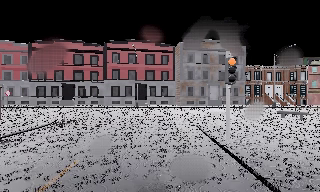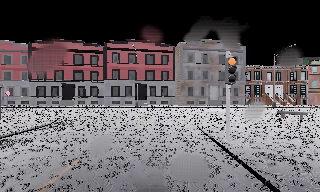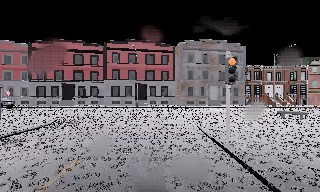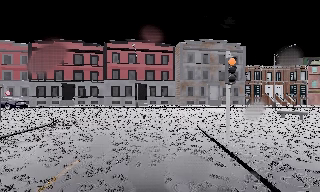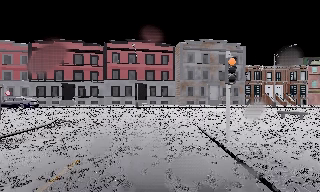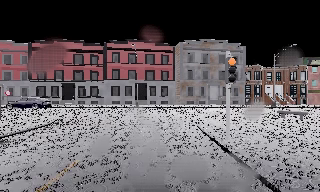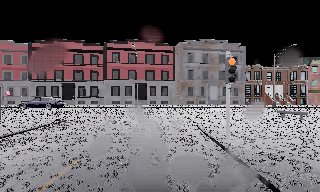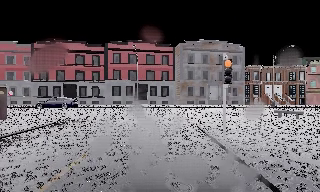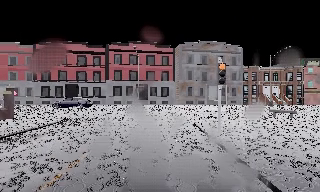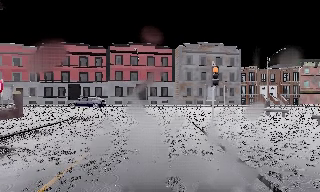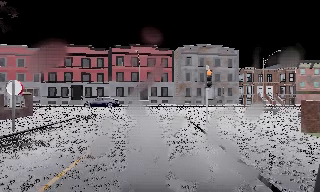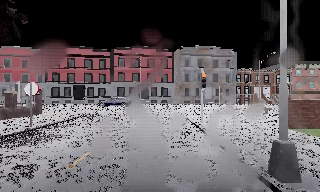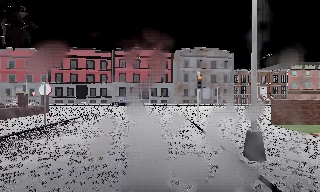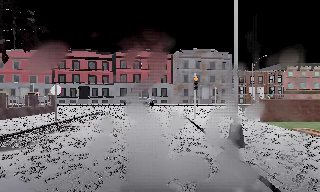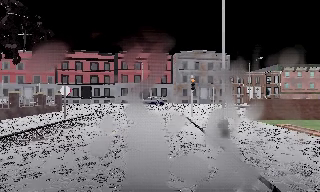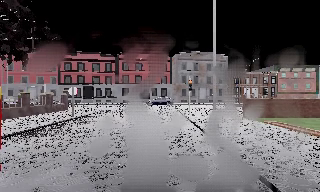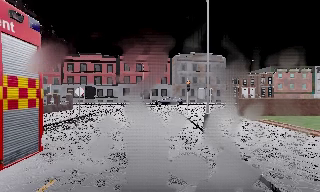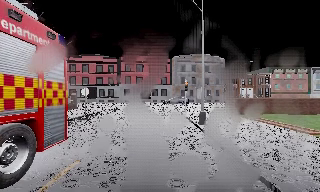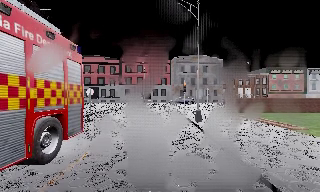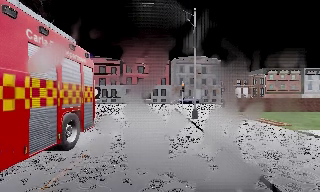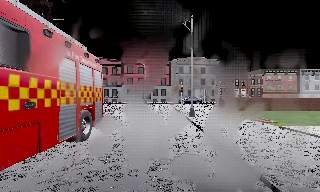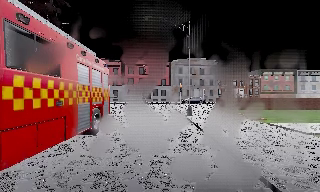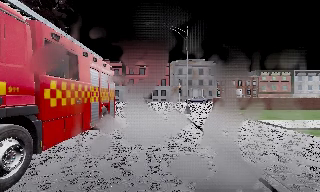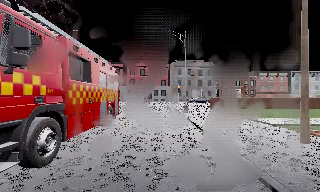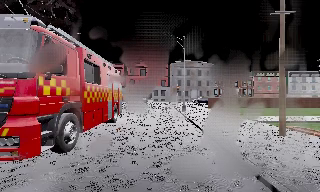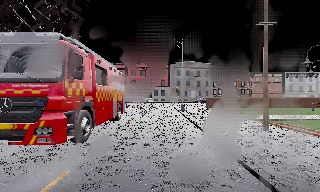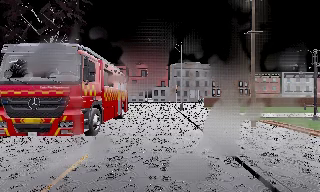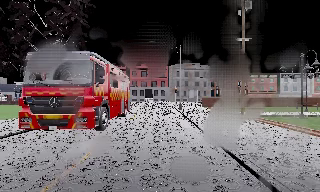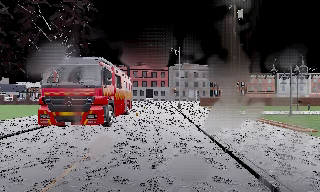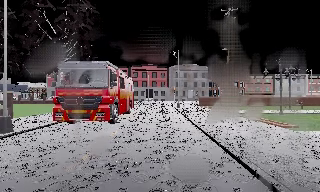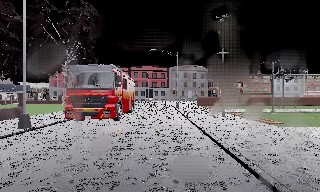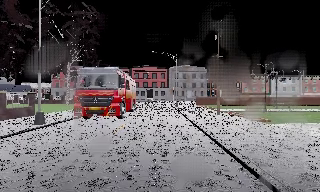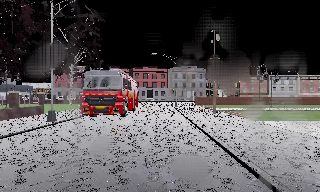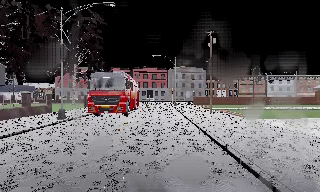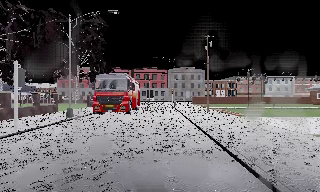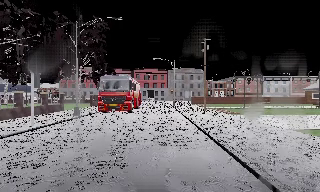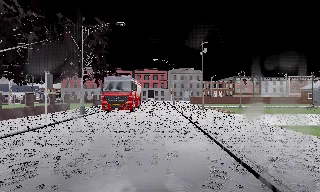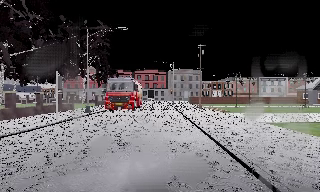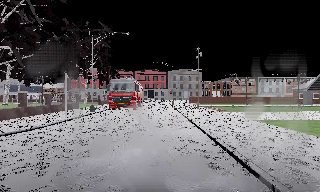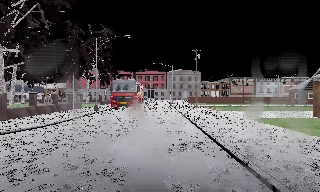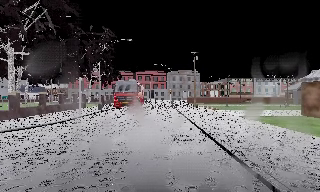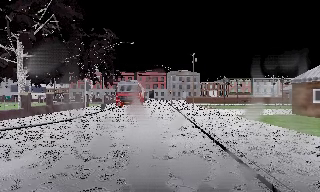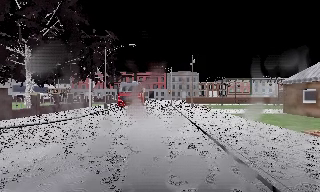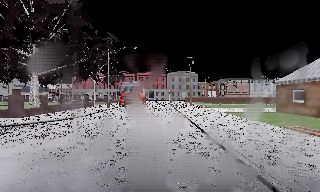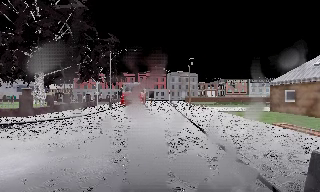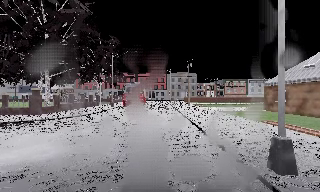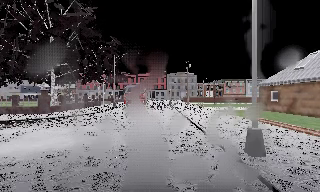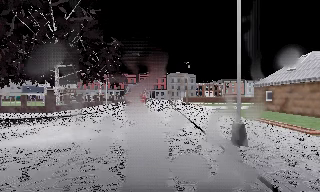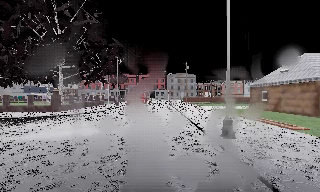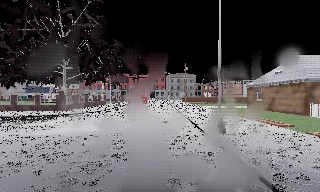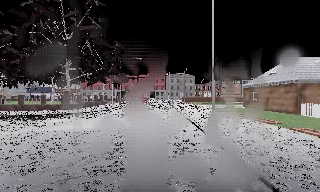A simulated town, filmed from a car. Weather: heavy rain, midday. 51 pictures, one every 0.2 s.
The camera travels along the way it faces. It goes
backward.
0.0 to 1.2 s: The camera keeps its place and its aim.
1.2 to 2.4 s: The camera travels backward, about 4.5 m, so what stands in front gets smaller. It gains speed.
2.4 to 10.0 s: The camera travels backward, about 35 m, so what stands in front gets smaller.
The film runs backward here.
